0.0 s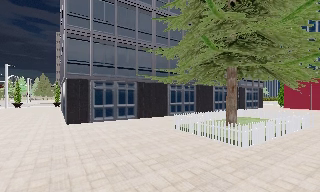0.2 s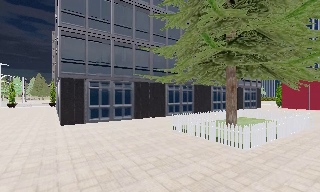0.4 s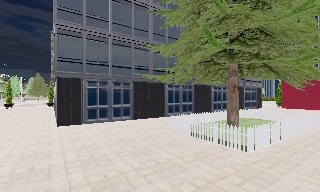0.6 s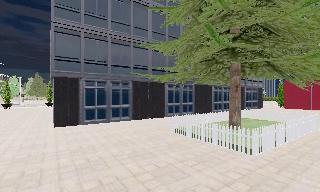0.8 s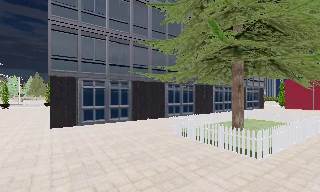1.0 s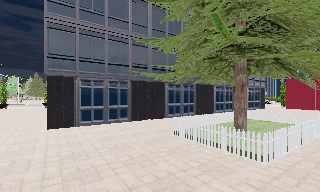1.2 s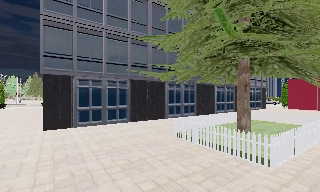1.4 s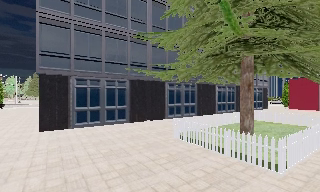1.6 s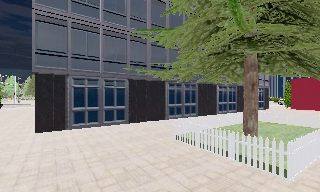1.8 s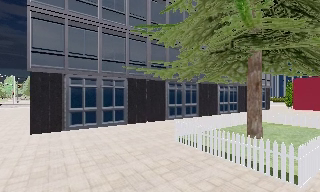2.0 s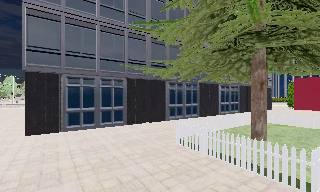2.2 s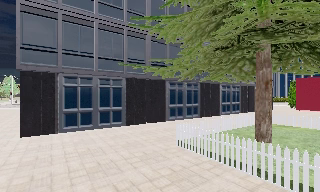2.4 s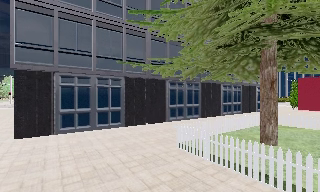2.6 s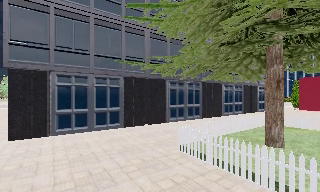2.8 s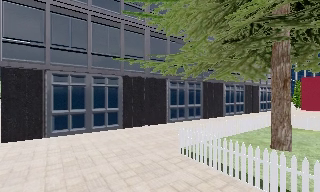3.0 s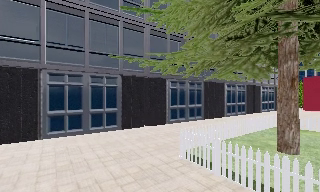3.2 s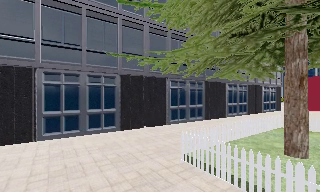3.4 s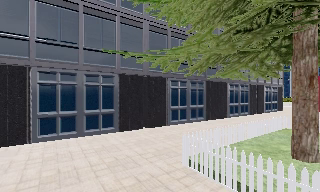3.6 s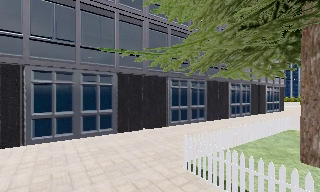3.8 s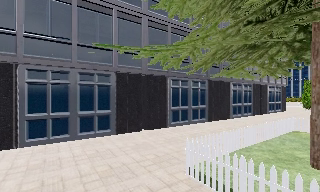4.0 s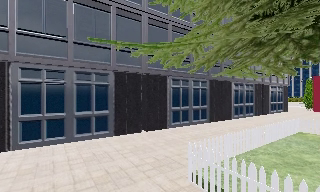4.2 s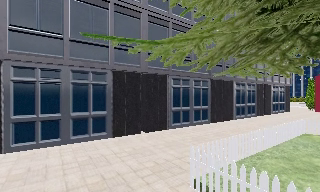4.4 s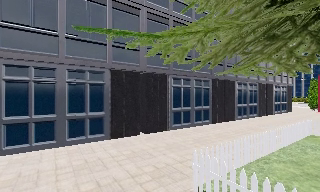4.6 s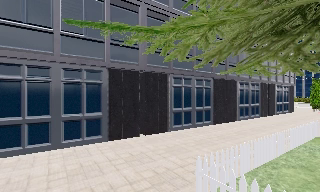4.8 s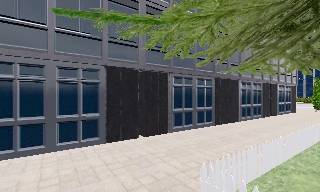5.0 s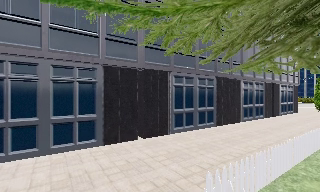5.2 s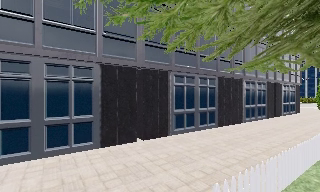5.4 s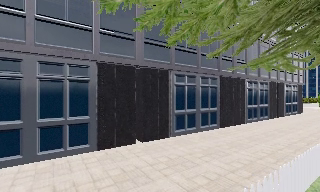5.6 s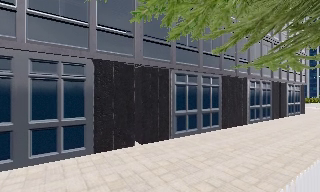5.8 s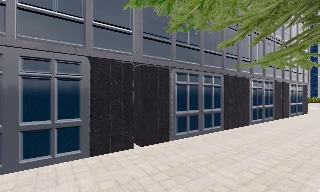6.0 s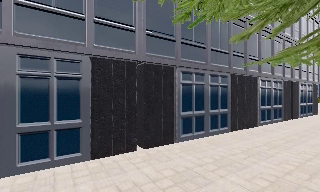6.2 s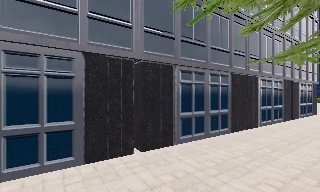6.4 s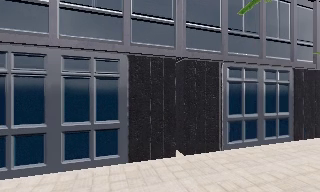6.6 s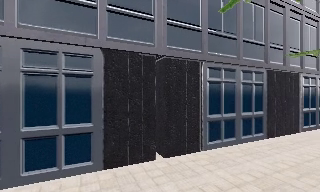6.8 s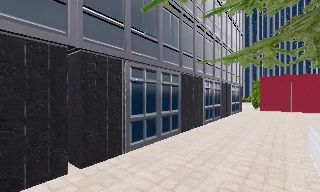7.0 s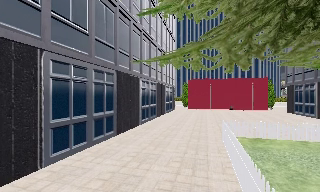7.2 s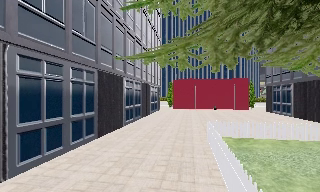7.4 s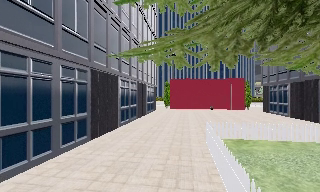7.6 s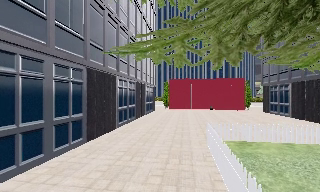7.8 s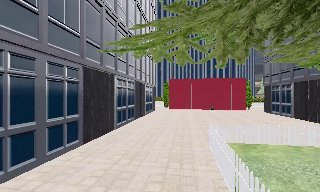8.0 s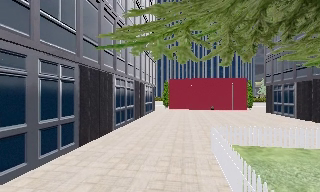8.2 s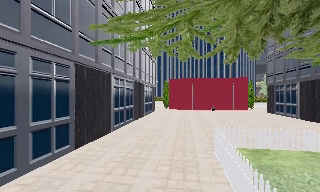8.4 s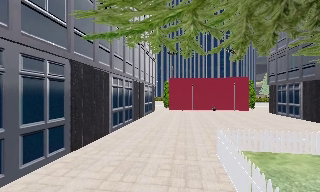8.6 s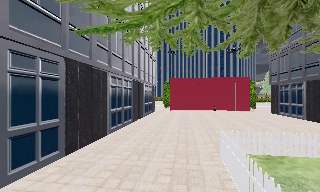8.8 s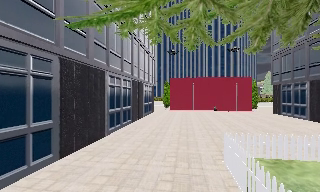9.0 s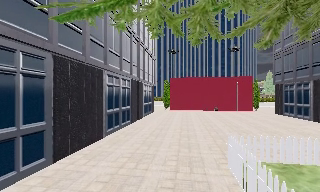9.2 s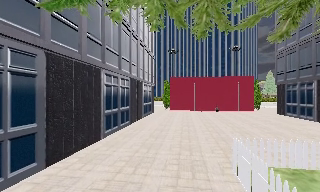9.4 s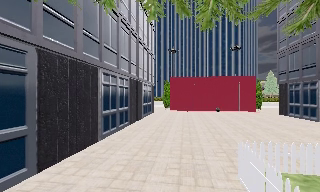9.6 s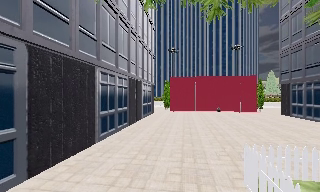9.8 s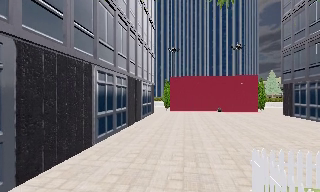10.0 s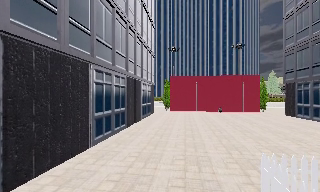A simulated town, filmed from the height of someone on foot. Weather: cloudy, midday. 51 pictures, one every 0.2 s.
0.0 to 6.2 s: The camera travels forward, about 10 m, so what stands in front looms larger.
6.2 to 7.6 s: The camera swings to its right by about 50 degrees, and the scene slides to the left. It travels forward, about 2 m.
7.6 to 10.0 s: The camera travels forward, about 4 m, so what stands in front looms larger.
The film runs forward here.
